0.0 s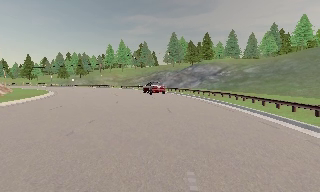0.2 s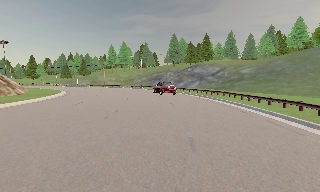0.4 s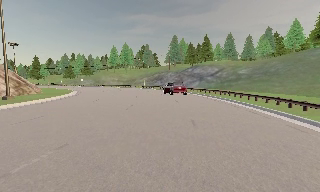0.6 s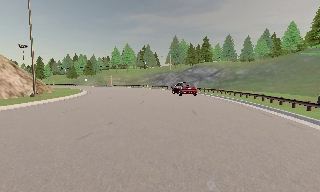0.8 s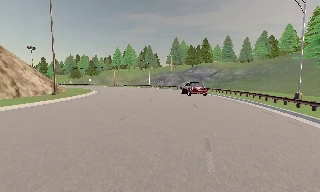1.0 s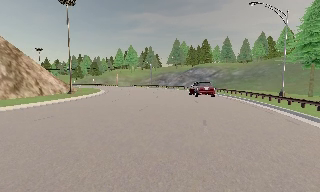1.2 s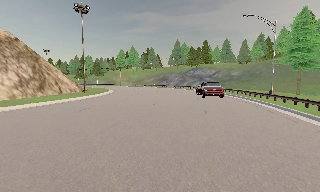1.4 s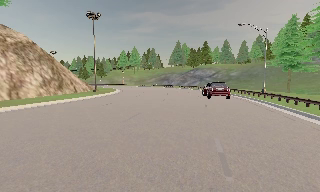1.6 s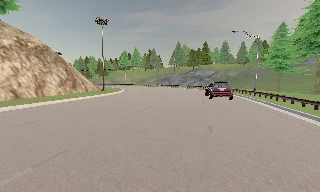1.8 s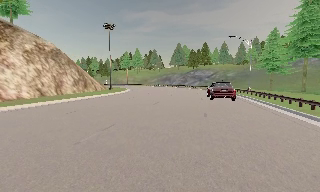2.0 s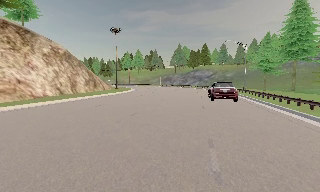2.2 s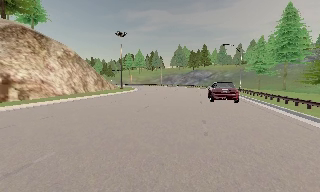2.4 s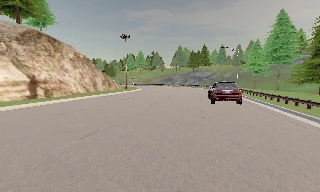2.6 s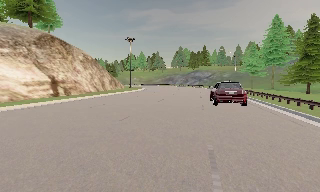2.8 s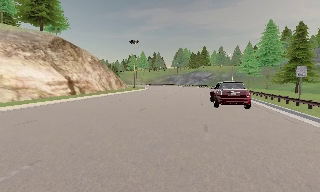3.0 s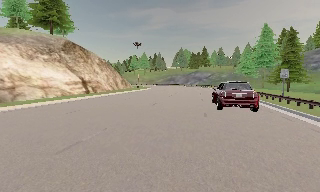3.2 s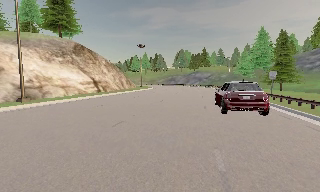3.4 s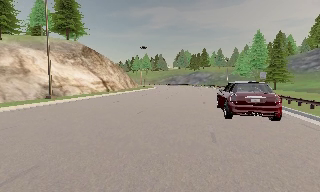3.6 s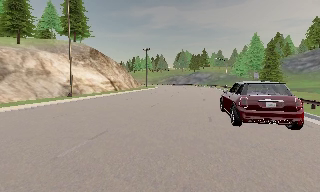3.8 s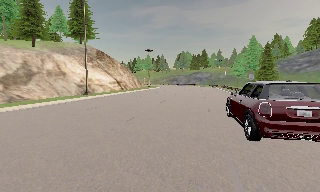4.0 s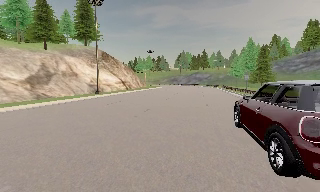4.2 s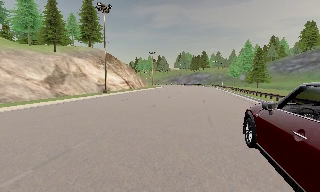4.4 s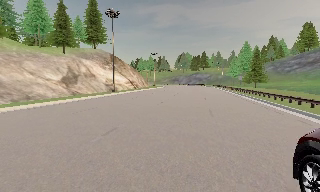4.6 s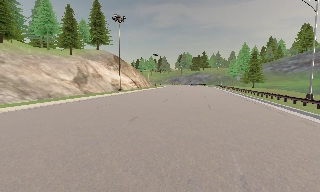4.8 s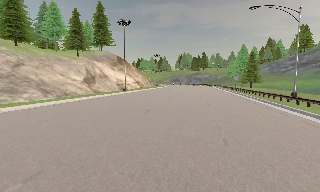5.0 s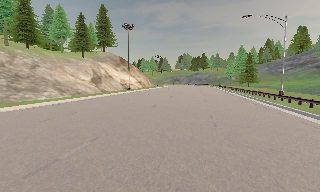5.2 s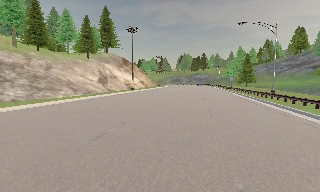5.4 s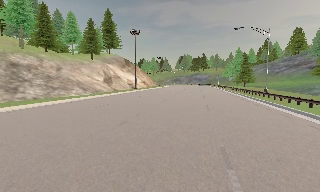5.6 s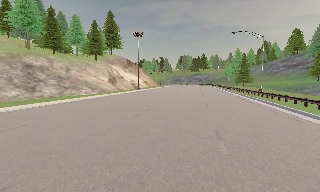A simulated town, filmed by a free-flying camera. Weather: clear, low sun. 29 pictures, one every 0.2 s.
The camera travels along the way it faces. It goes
backward.
0.0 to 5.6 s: The camera travels backward, about 60 m, so what stands in front gets smaller.
The film runs backward here.
